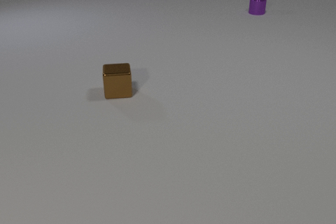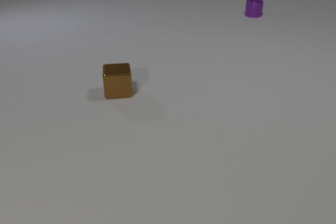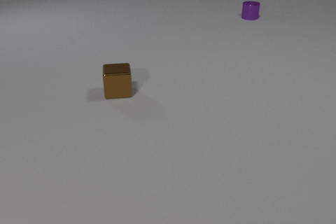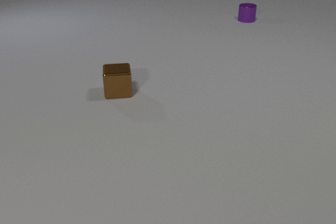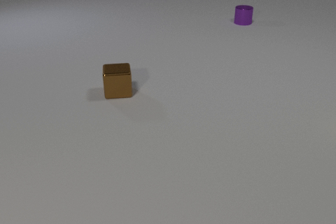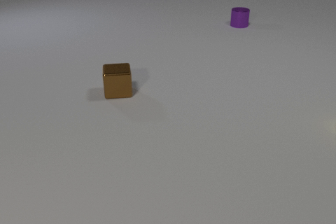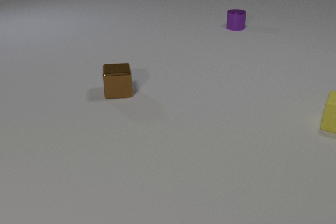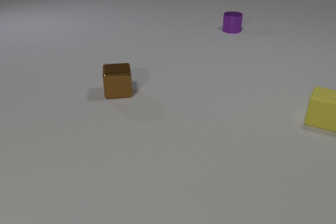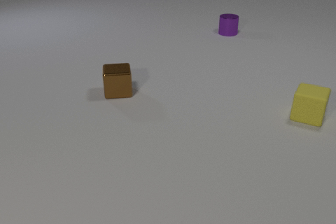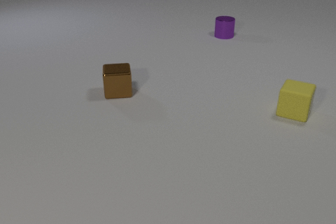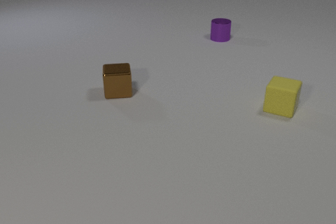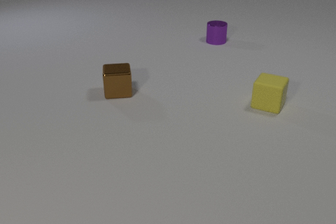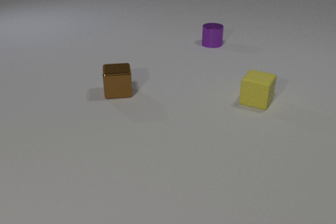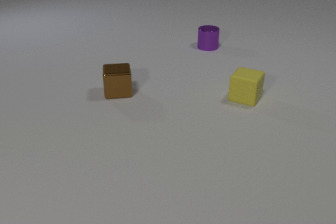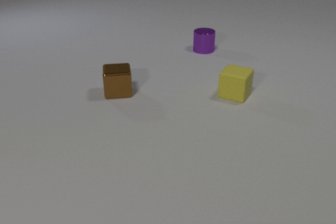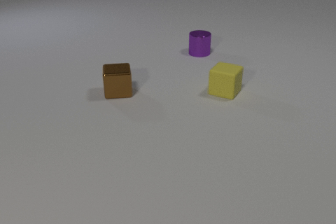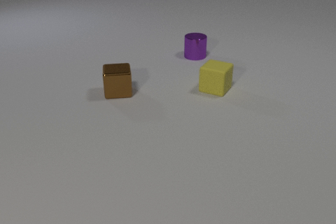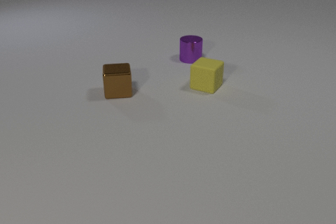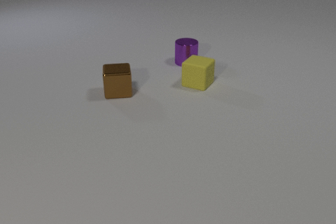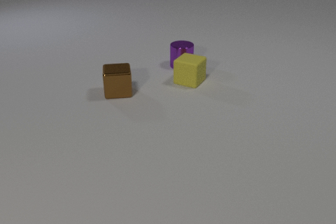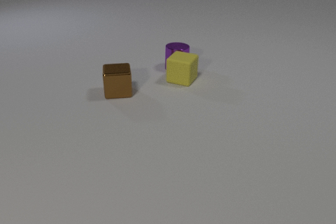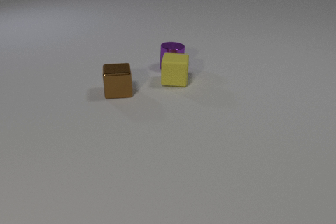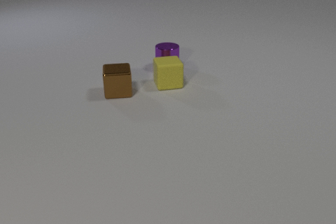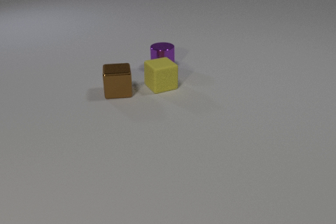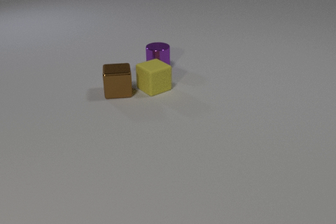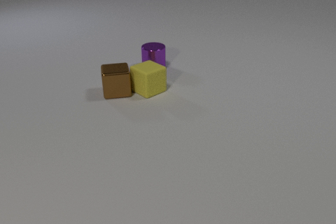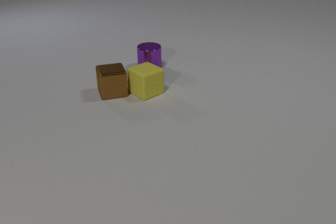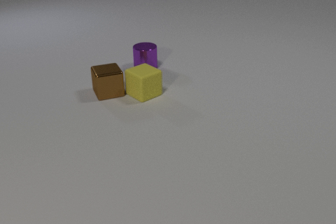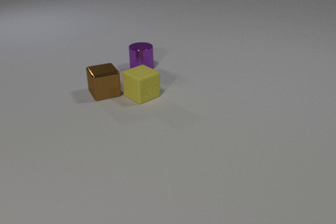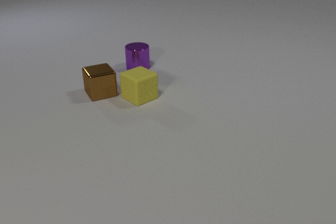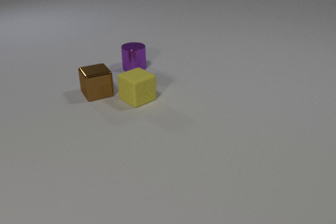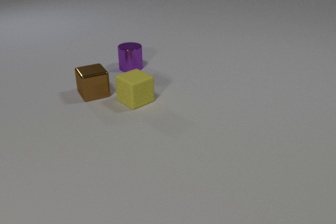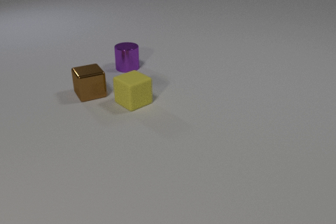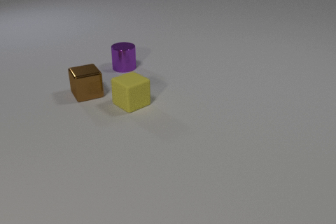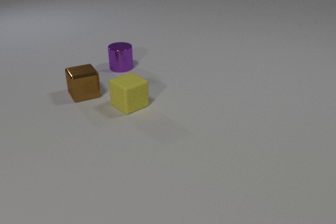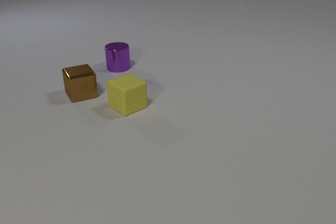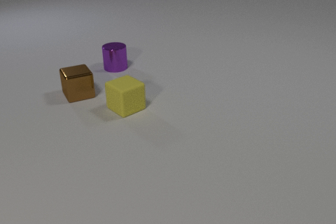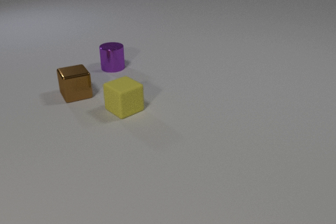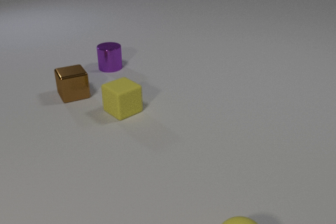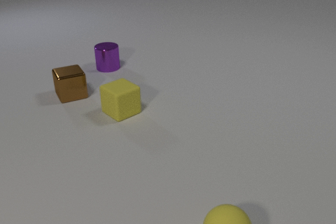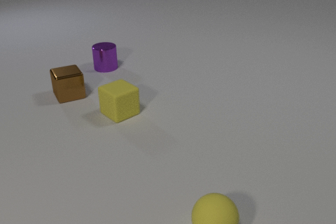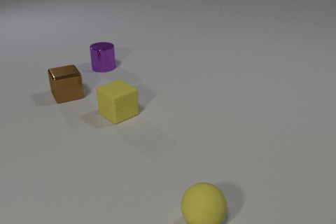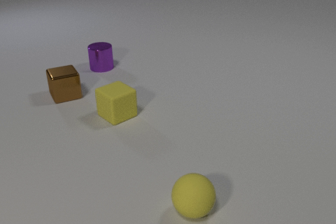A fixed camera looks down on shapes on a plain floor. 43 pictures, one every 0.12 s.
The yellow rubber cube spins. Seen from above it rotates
counterclockwise.
The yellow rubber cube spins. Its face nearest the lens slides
to the right.
0.00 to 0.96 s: The yellow rubber cube comes in at the right edge, slides to the left. The purple metal cylinder slides toward the camera.
0.96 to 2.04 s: The yellow rubber cube slides to the left and away from the camera. The purple metal cylinder slides toward the camera and to the left.
2.04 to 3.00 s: The yellow rubber cube slides to the left, spins so that its near face slides to the right, counterclockwise seen from above. The purple metal cylinder slides to the left and toward the camera. The yellow rubber cube and the purple metal cylinder collide. The yellow rubber cube and the brown metal cube collide.
3.00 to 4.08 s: The yellow rubber cube slides toward the camera and to the left. The purple metal cylinder slides to the left. The brown metal cube slides to the left.
4.08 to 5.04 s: The yellow rubber cube slides toward the camera and to the left. The purple metal cylinder slides to the left. The brown metal cube slides to the left. The yellow rubber sphere comes in at the bottom edge, rolls away from the camera and to the left.
What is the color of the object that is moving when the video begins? purple.
Are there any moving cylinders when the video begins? yes.
What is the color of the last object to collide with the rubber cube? brown.
